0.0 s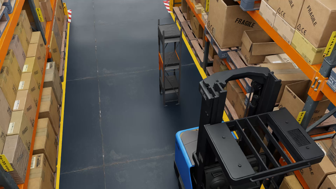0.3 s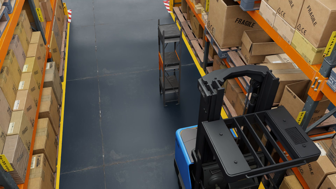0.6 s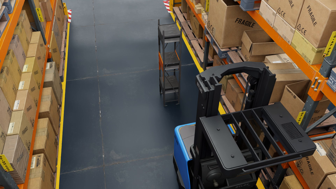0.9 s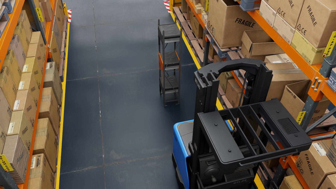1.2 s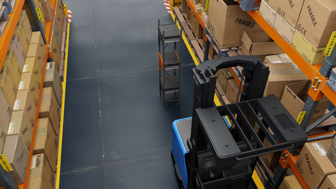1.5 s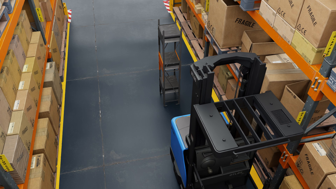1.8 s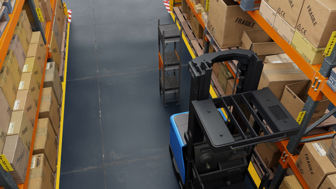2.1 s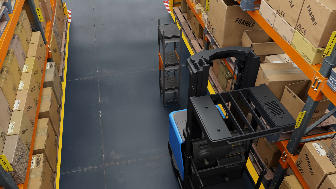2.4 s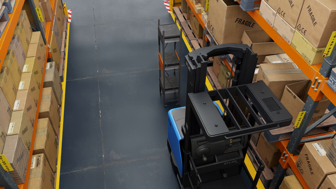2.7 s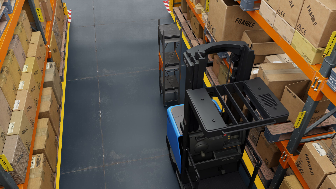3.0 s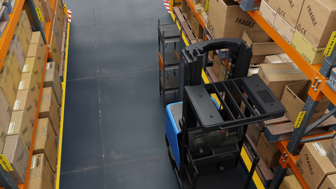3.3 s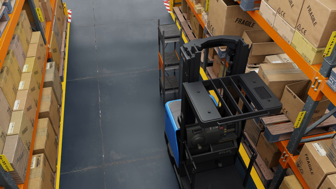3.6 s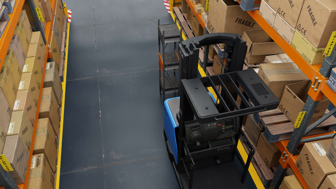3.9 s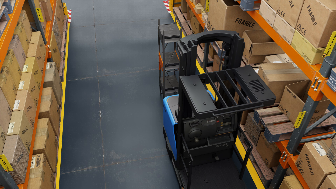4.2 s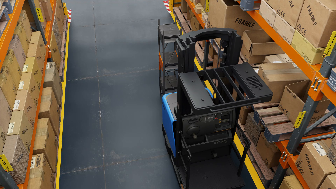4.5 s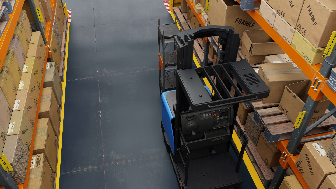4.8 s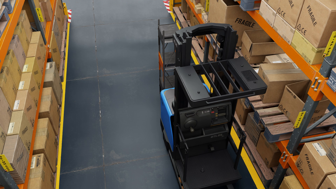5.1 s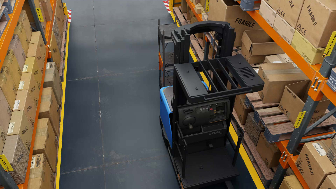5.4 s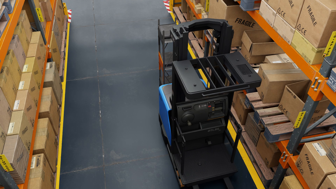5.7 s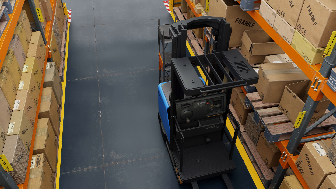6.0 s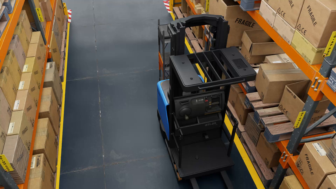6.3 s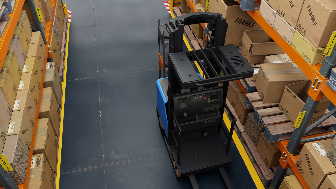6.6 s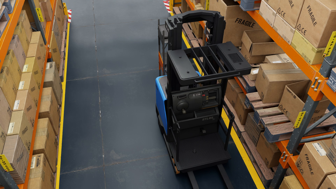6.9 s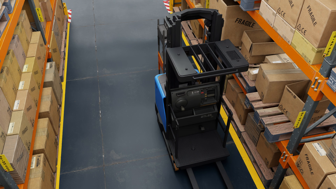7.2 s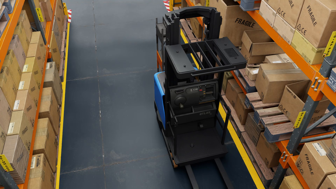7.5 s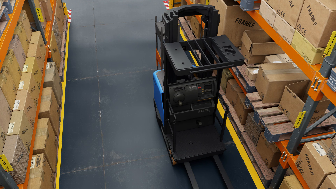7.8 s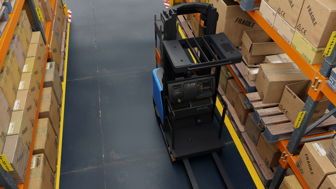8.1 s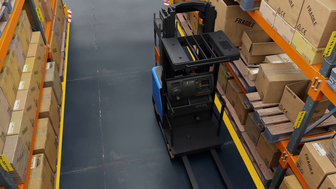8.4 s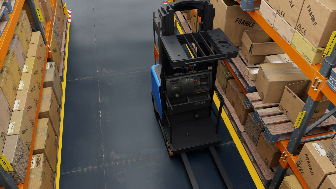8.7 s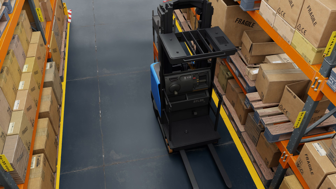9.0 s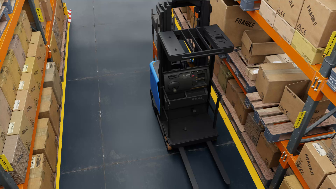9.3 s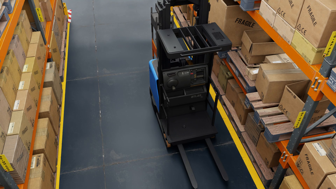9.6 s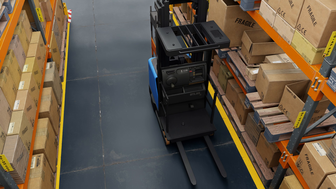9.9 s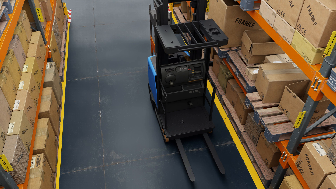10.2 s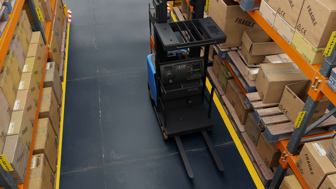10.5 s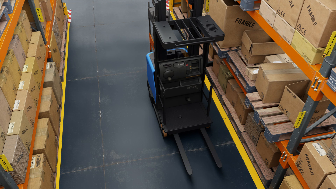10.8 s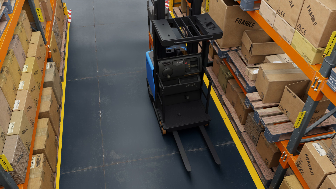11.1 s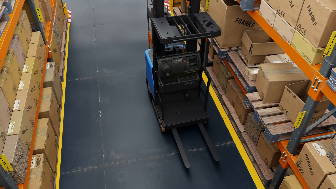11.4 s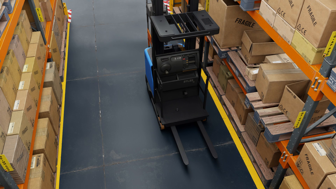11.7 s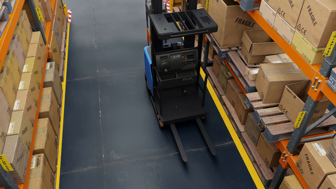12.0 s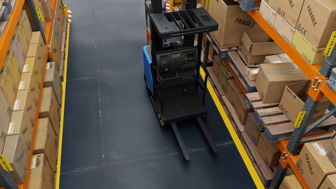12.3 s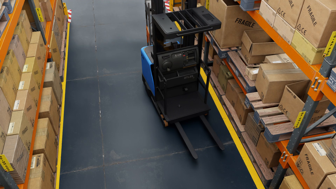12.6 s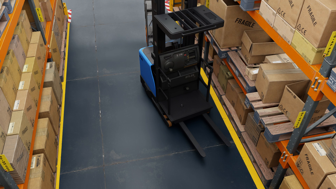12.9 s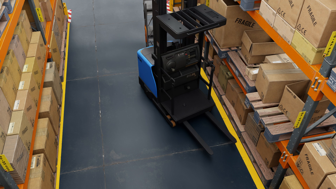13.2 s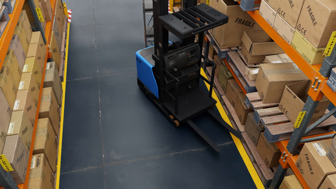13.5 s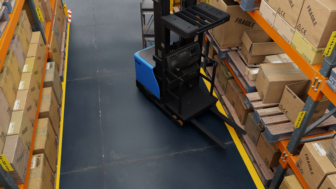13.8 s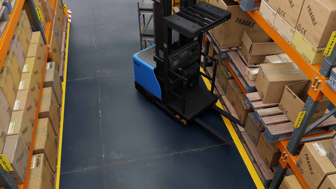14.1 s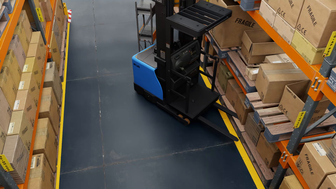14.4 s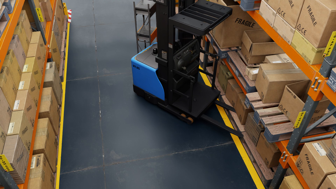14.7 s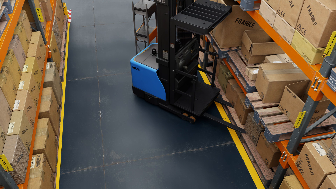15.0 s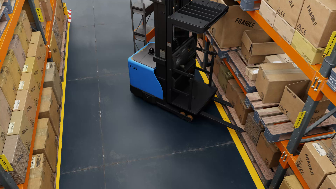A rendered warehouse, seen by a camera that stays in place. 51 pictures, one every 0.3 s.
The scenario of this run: A forklift runs into an object in its way.
